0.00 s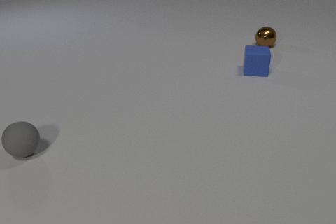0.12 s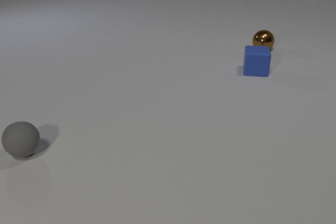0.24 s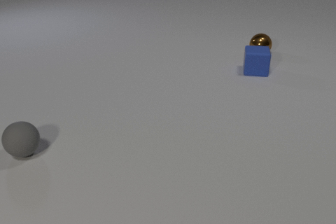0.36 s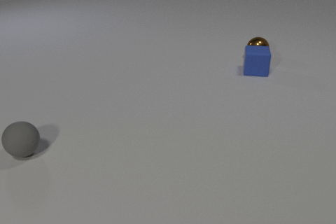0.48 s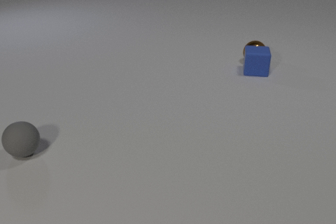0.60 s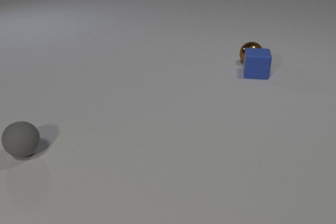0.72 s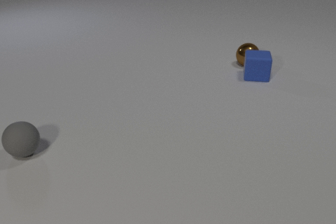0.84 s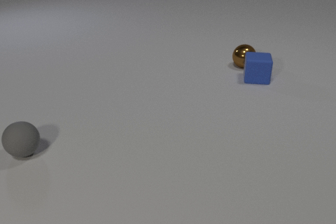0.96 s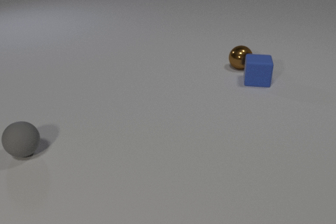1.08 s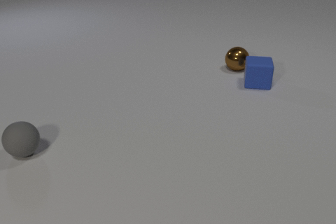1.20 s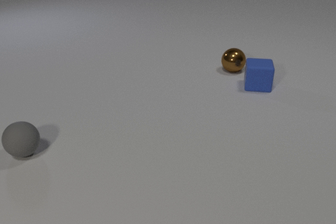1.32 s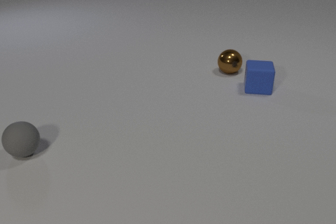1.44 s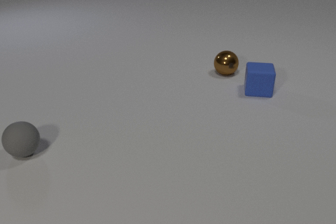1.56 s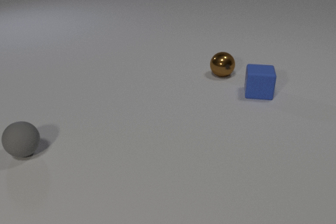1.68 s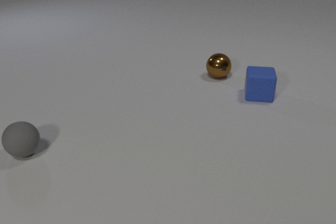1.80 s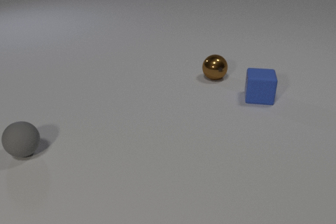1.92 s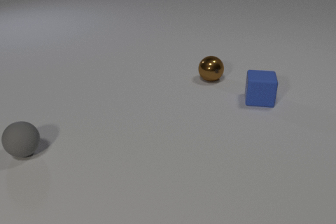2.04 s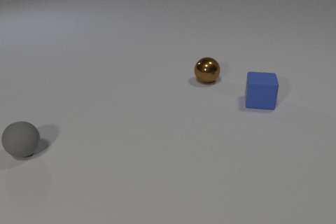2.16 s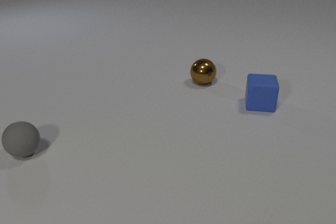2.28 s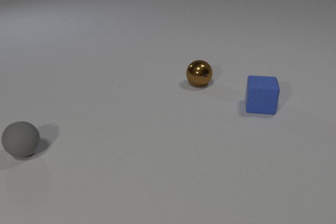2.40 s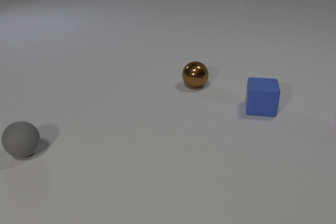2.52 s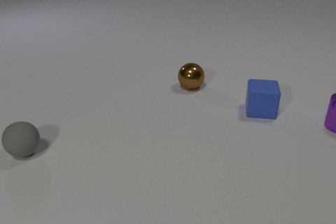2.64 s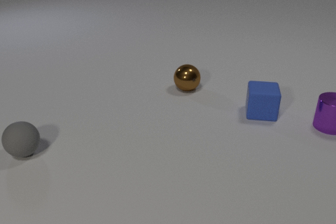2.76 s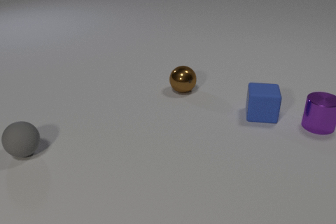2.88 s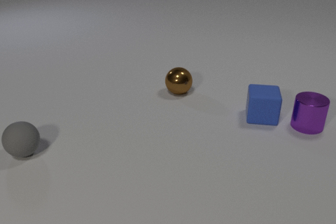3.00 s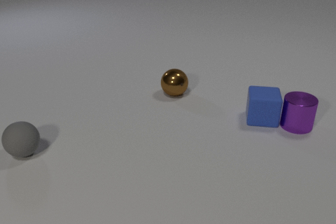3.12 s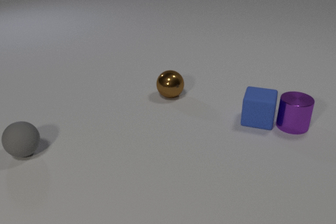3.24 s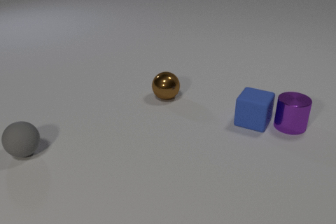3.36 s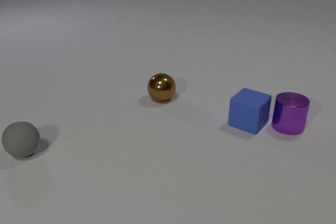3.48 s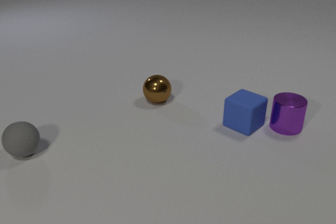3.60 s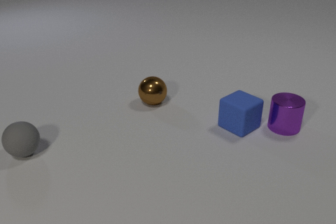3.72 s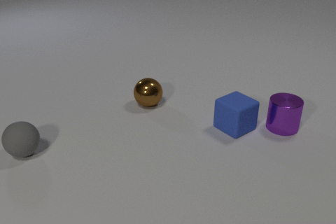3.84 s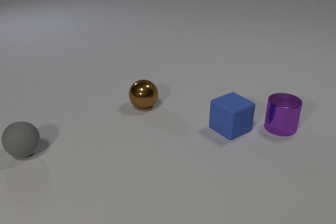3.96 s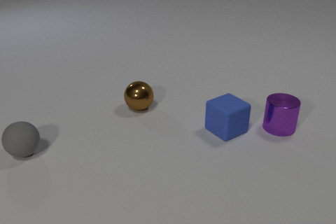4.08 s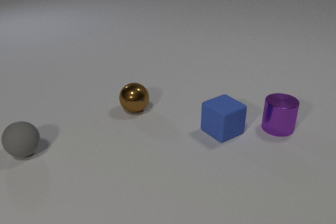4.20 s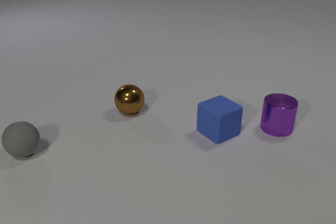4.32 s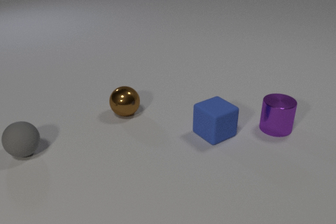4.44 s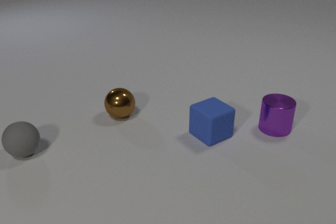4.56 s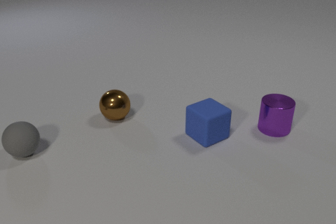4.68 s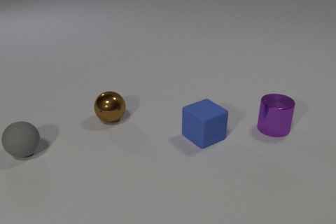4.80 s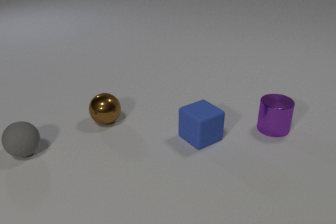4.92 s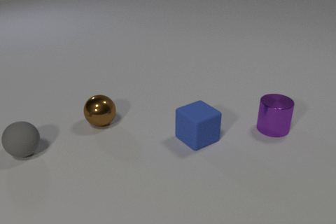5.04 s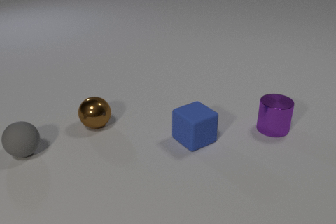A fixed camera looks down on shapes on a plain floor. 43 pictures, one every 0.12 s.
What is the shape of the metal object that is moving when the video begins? sphere.
How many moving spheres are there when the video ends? 1.
How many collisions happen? 2.
0.00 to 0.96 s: The brown metal sphere rolls toward the camera. The blue rubber cube slides toward the camera. The brown metal sphere and the blue rubber cube collide.
0.96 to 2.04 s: The brown metal sphere rolls toward the camera and to the left. The blue rubber cube slides toward the camera.
2.04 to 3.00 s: The brown metal sphere rolls to the left and toward the camera. The blue rubber cube slides toward the camera. The purple metal cylinder comes in at the right edge, slides to the left.
3.00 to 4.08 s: The brown metal sphere rolls to the left and toward the camera. The blue rubber cube slides to the left and toward the camera, spins clockwise seen from above by about 45 degrees, its near face sliding to the left. The purple metal cylinder slides to the left and toward the camera. The blue rubber cube and the purple metal cylinder collide.
4.08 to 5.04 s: The brown metal sphere rolls to the left and toward the camera. The blue rubber cube slides to the left and toward the camera.
